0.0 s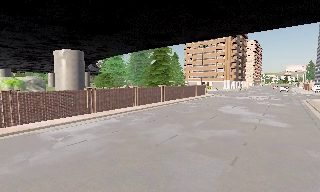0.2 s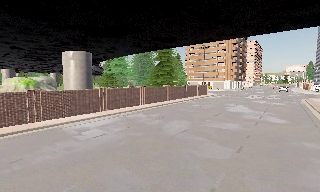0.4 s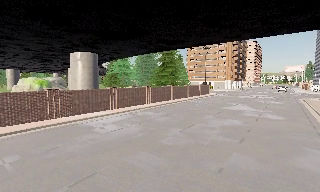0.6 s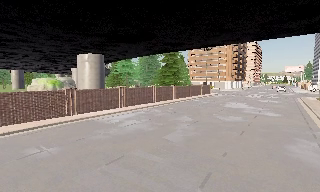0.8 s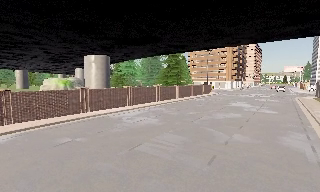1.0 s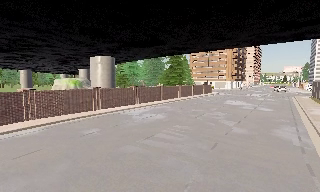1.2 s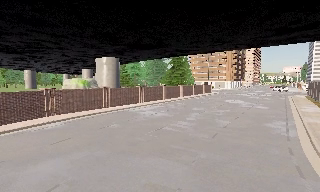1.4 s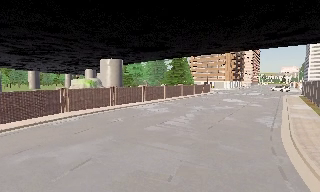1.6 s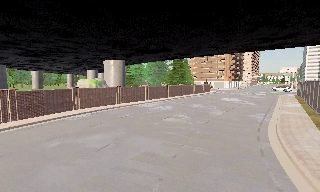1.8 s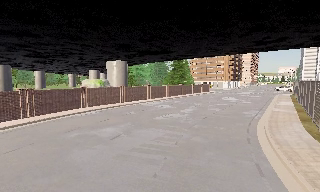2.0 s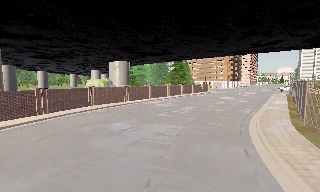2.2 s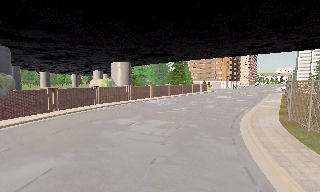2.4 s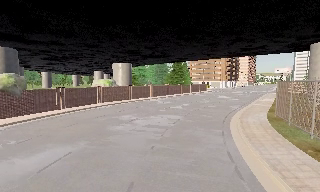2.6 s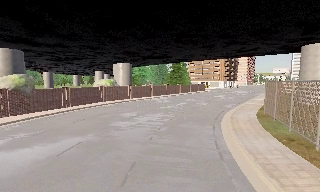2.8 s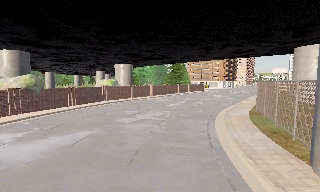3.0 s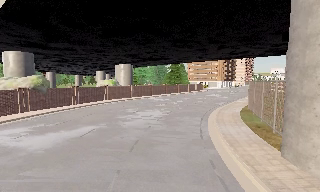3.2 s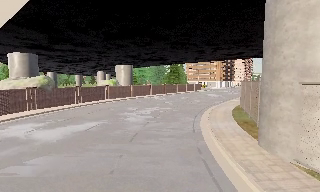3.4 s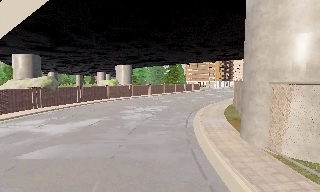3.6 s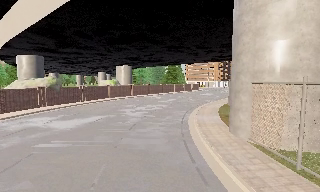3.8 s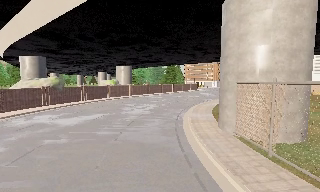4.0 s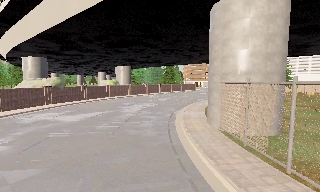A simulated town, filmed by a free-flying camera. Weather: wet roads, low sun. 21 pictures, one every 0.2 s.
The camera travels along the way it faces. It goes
backward.
0.0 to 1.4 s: The camera travels backward and to its left, about 10 m, so what stands in front gets smaller.
1.4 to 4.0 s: The camera travels backward, about 16 m, so what stands in front gets smaller.
The film runs backward here.
